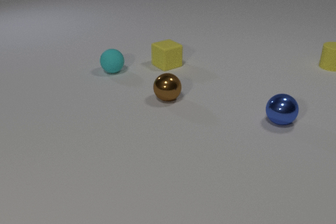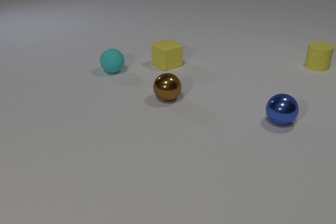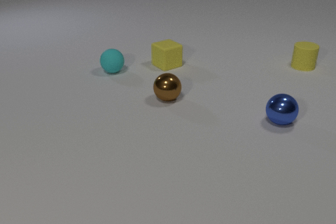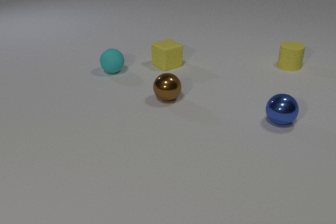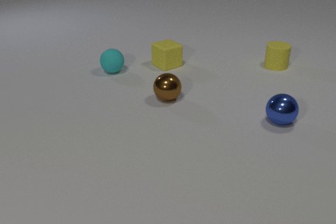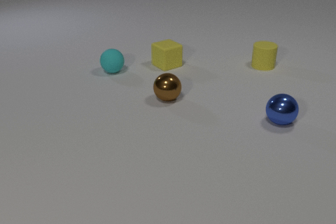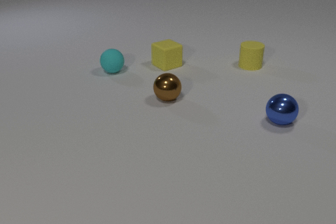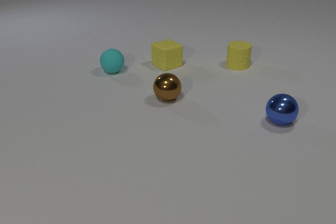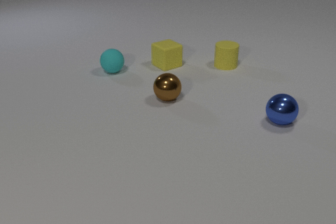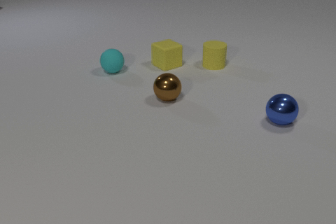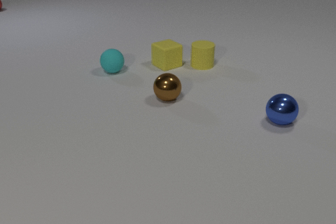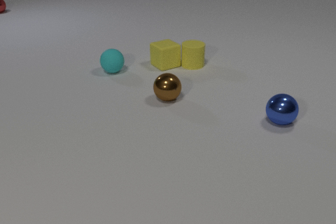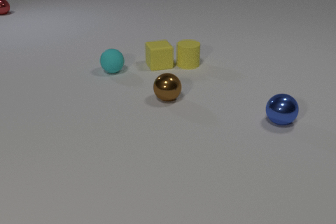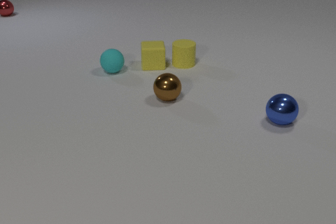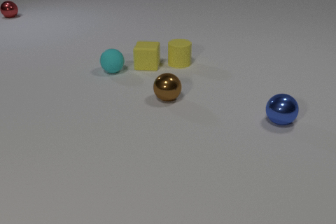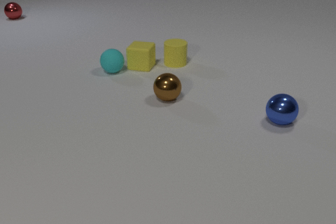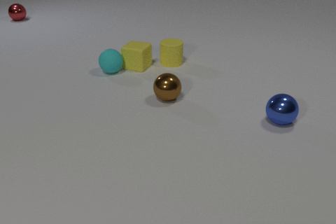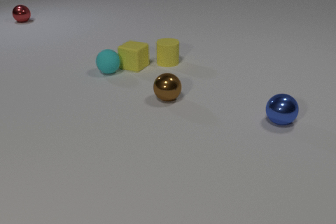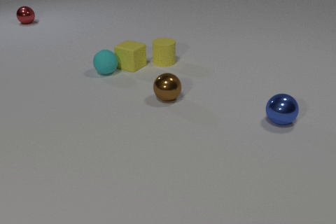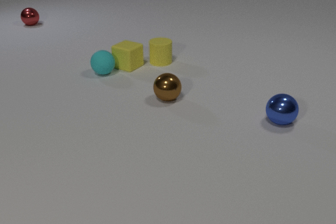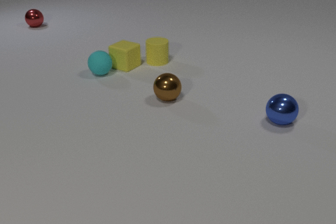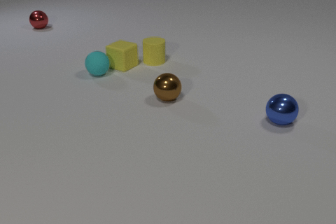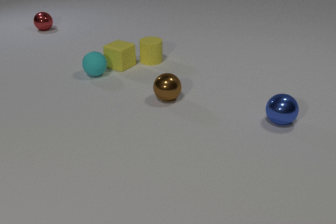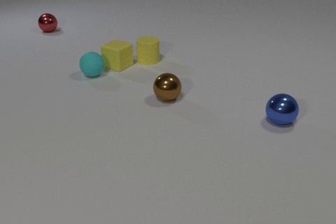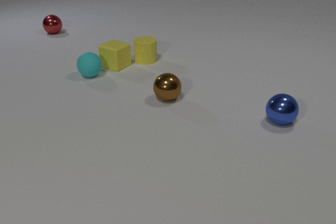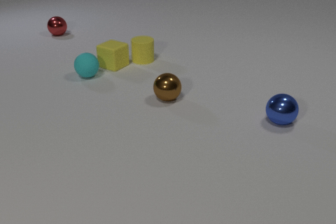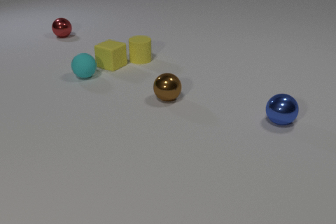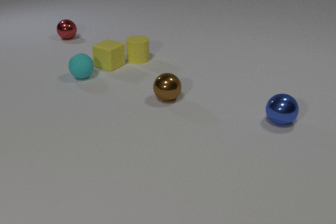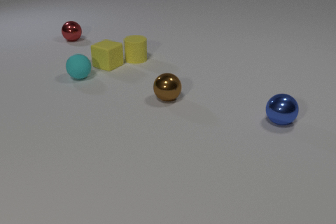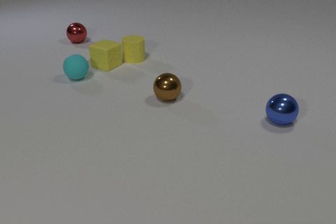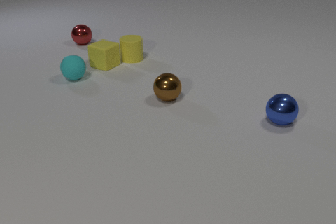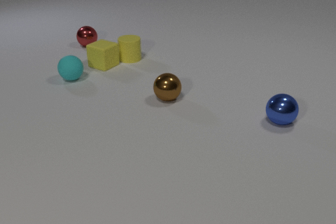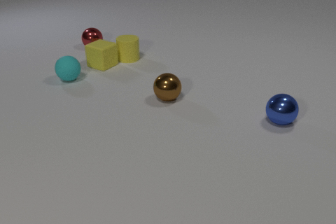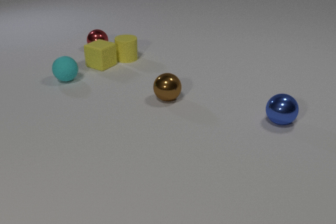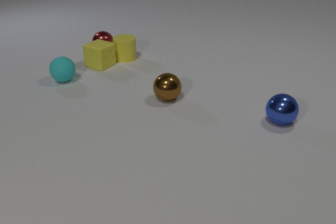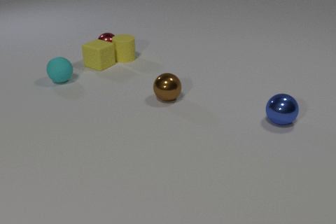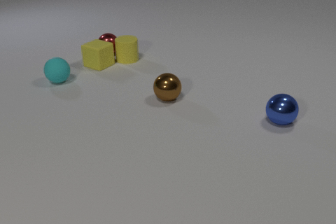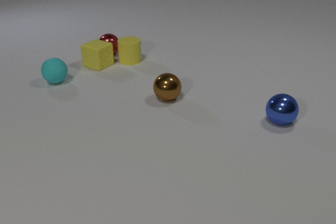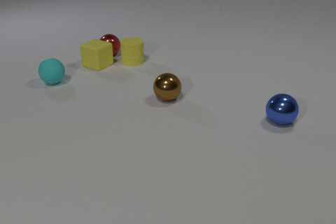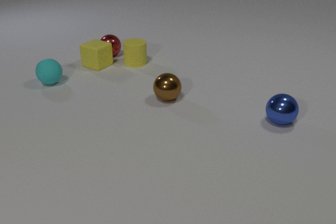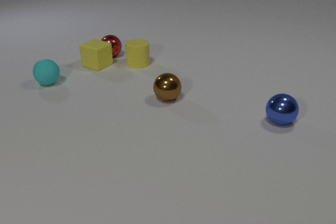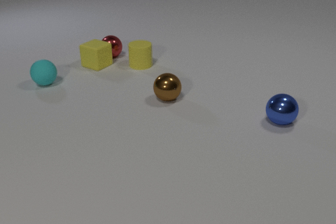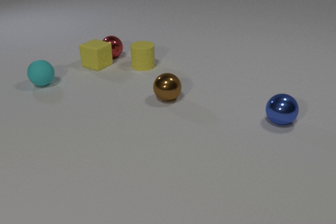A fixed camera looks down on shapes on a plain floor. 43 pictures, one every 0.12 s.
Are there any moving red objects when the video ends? yes.
How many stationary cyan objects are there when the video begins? 1.
What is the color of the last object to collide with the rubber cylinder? red.
0.00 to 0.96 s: The yellow rubber cylinder slides to the left.
0.96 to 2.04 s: The yellow rubber cylinder slides to the left. The yellow rubber cube slides to the left, spins so that its near face slides to the left, clockwise seen from above. The red metal sphere comes in at the left edge, rolls toward the camera and to the right. The yellow rubber cylinder and the yellow rubber cube collide. The yellow rubber cube and the cyan rubber sphere collide.
2.04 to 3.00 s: The yellow rubber cylinder slides to the left. The yellow rubber cube slides to the left. The cyan rubber sphere rolls to the left. The red metal sphere rolls toward the camera and to the right.
3.00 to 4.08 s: The yellow rubber cylinder slides to the left. The yellow rubber cube slides to the left. The cyan rubber sphere rolls to the left. The red metal sphere rolls toward the camera and to the right.
4.08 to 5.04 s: The yellow rubber cylinder slides toward the camera and to the right. The cyan rubber sphere rolls to the left. The red metal sphere rolls toward the camera and to the right. The yellow rubber cylinder and the red metal sphere collide.
